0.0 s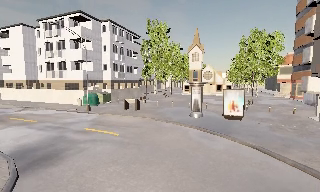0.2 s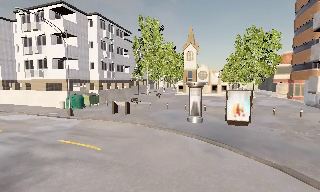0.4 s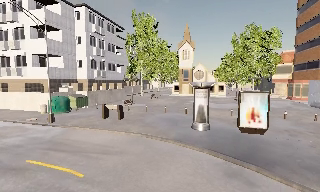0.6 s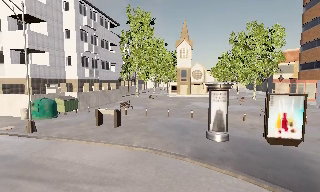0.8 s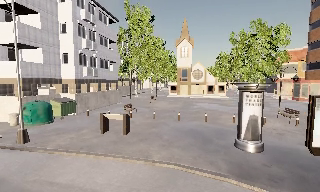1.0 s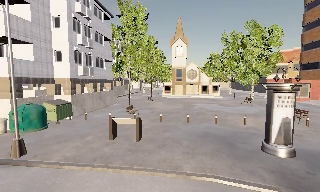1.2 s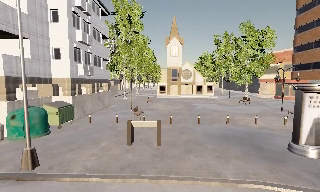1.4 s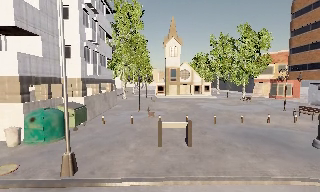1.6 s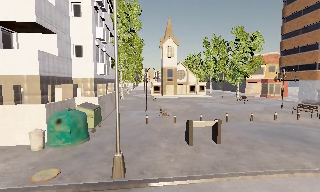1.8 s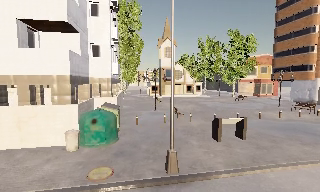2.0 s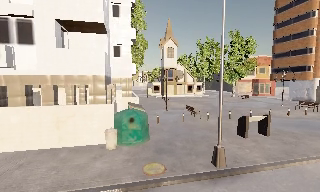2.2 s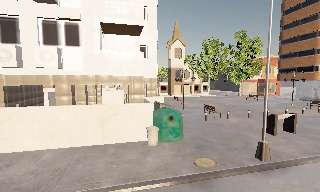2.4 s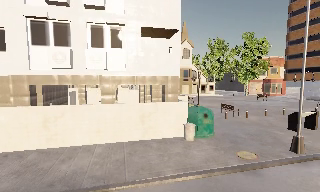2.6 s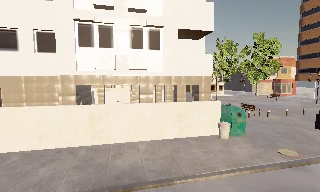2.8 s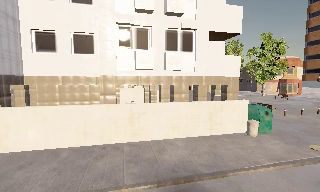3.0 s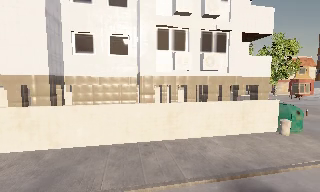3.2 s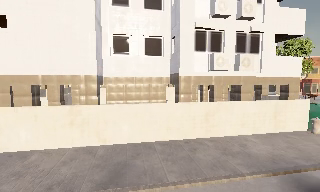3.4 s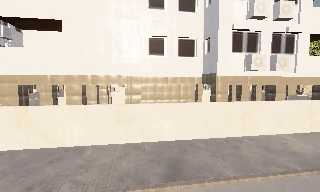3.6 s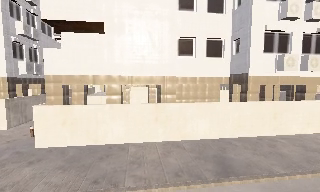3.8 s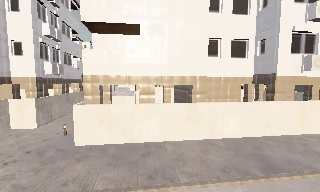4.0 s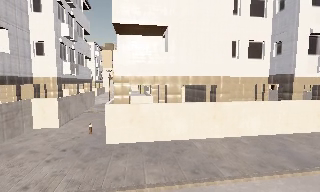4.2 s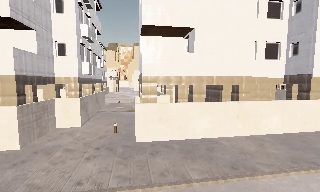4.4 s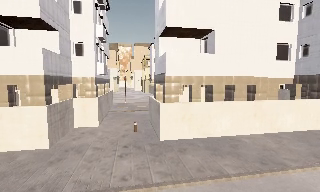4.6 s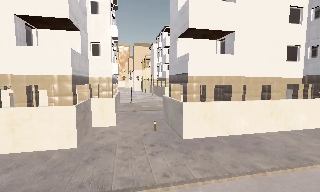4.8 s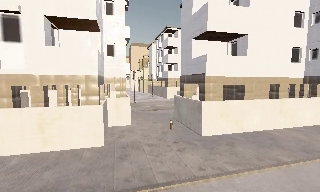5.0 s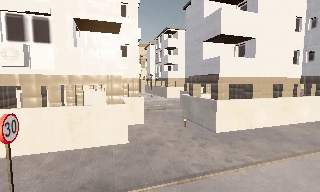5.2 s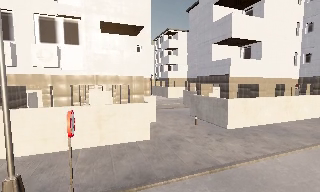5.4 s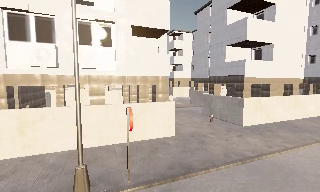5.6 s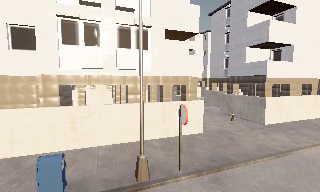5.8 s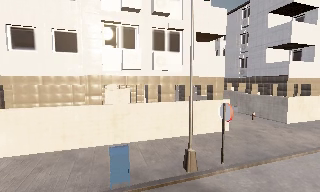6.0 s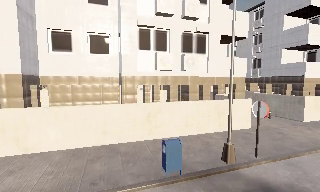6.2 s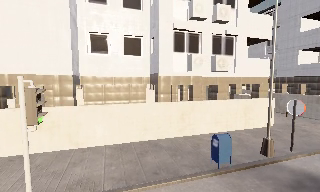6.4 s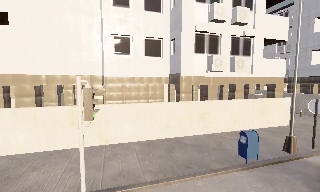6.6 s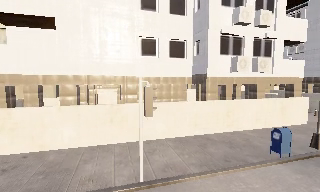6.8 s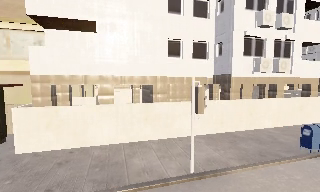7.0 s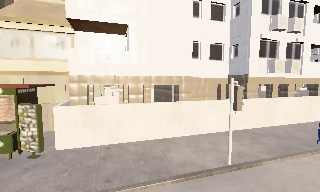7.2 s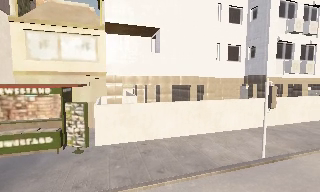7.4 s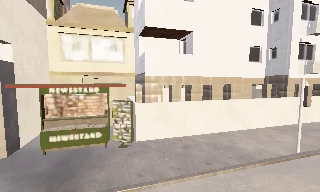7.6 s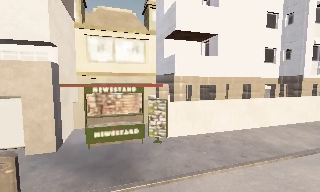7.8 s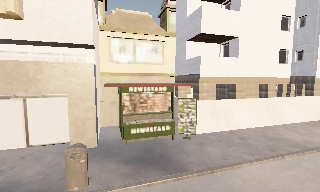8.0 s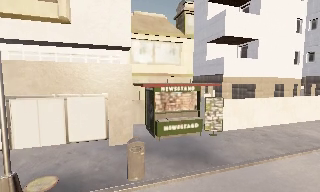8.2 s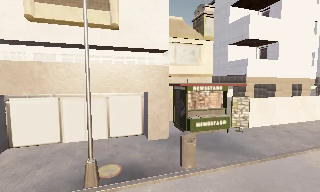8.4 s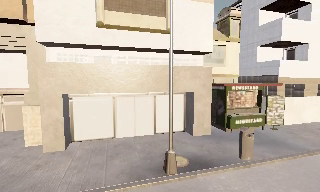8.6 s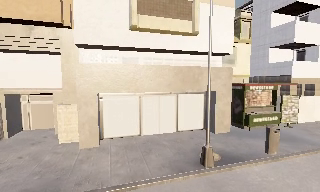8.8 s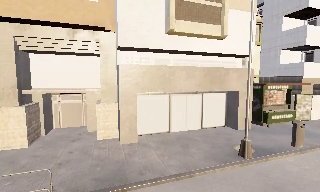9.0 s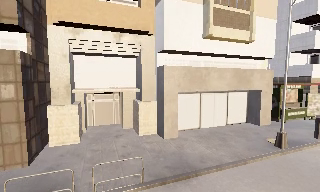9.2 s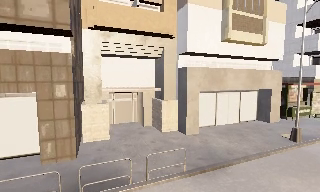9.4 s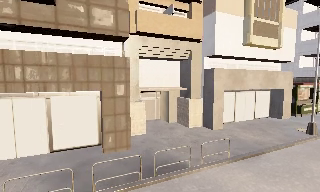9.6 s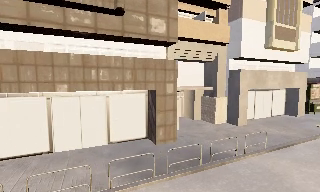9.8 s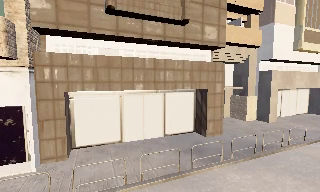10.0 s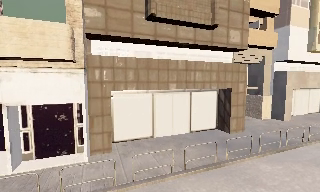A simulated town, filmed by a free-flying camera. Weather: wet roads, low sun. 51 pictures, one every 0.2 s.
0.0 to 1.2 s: The camera pans to its right, which is clockwise from overhead, by about 20 degrees. It travels forward and to its left, about 10 m, so what stands in front looms larger.
1.2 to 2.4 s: The camera pans to its right, which is clockwise from overhead, by about 15 degrees. It travels to its left, about 12 m, so close, fixed things drift to the right.
2.4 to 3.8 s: The camera travels to its left, about 12 m, so close, fixed things drift to the right.
3.8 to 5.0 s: The camera pans to its right, which is clockwise from overhead, by about 10 degrees. It travels to its left, about 9 m, so close, fixed things drift to the right.
5.0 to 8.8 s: The camera travels to its left, about 30 m, so close, fixed things drift to the right.
8.8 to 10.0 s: The camera travels to its left and backward, about 13 m, so close, fixed things drift to the right.
The film runs backward here.
